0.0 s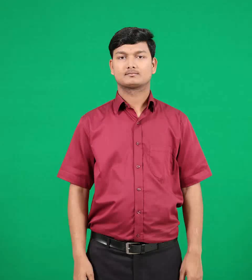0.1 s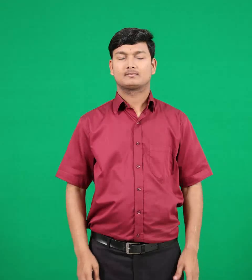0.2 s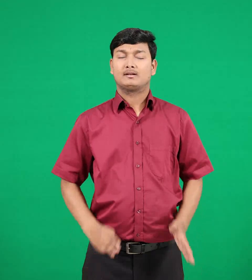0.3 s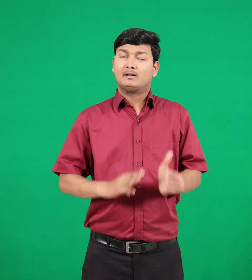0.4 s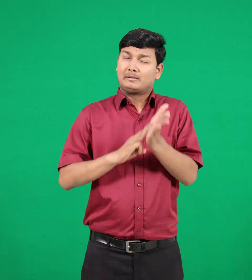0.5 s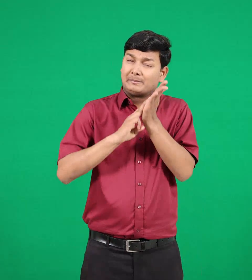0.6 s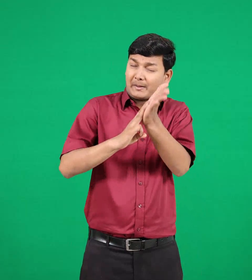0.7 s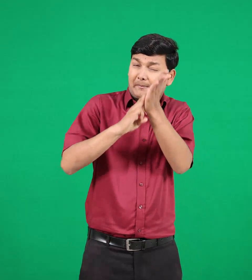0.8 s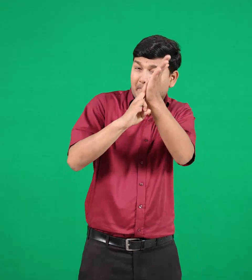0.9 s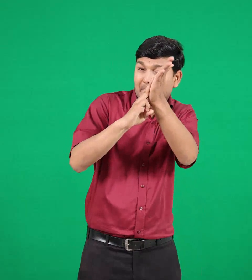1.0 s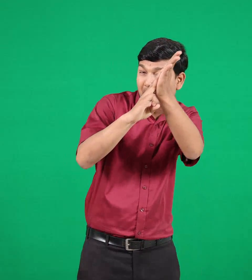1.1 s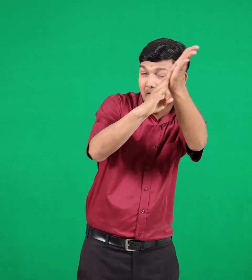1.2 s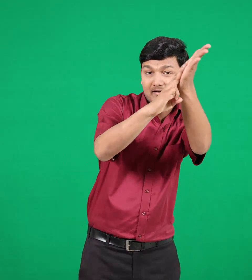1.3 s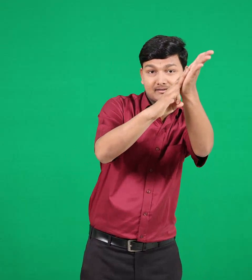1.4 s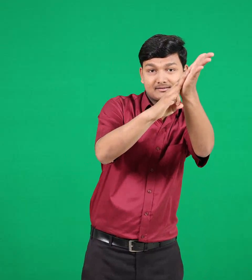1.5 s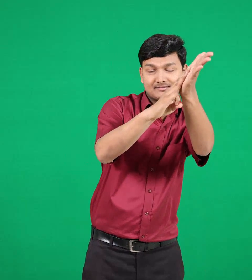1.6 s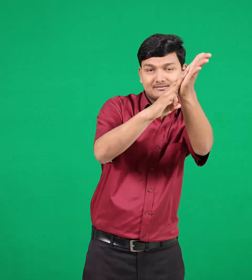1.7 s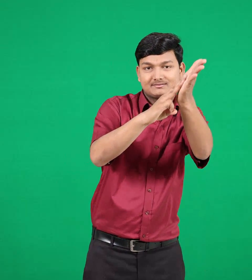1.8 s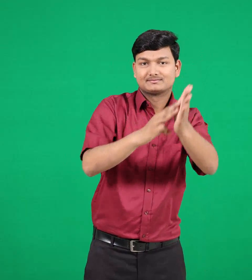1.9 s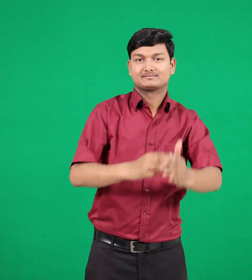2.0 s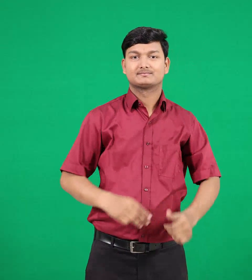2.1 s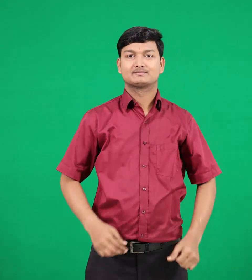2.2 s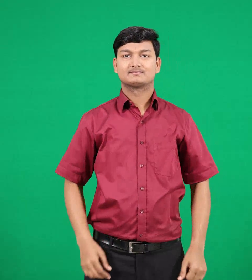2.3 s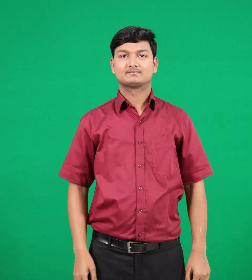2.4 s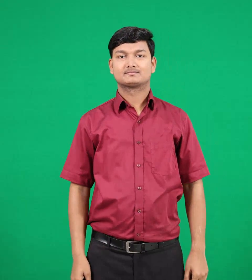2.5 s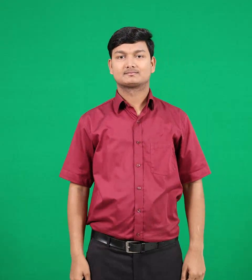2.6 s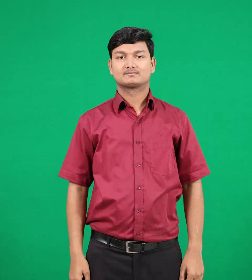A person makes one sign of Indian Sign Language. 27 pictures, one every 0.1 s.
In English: millions
